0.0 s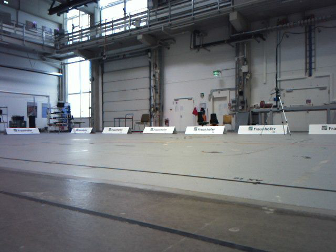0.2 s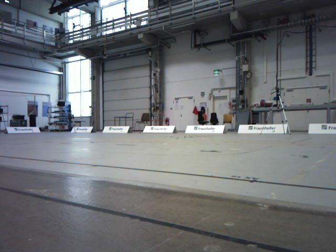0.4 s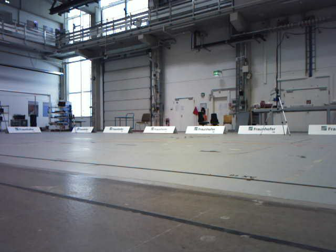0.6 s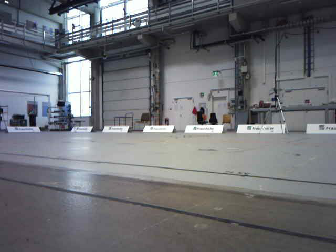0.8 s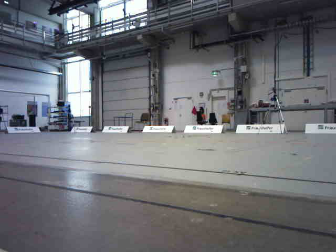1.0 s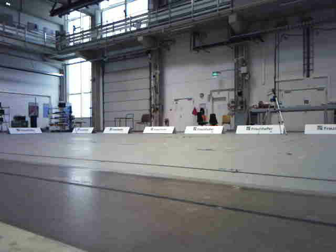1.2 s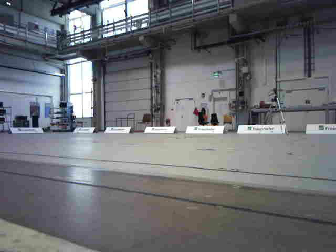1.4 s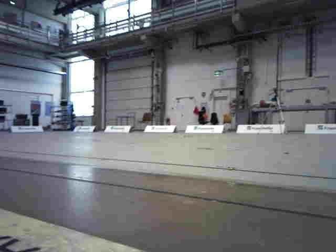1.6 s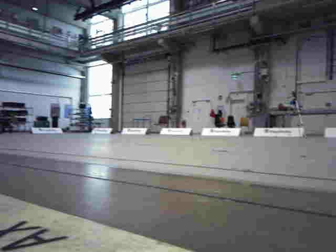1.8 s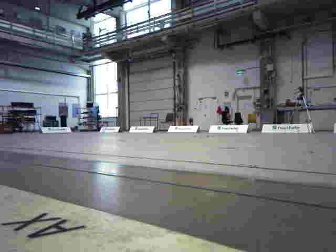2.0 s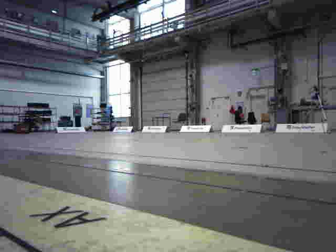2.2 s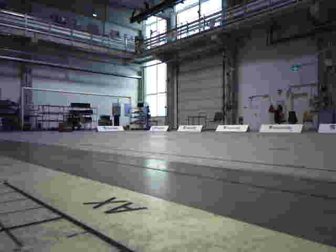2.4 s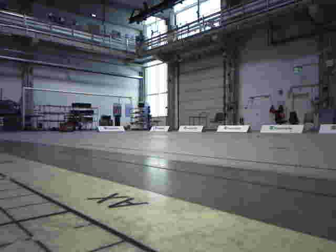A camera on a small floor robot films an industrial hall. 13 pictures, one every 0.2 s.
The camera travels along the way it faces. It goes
backward.
0.0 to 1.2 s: The camera travels backward, about 0.2 m, so what stands in front gets smaller.
1.2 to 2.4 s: The scene slides to the right, as the camera pans about 15 degrees to its left. It travels backward, about 0.2 m, so what stands in front gets smaller.
The film runs backward here.
